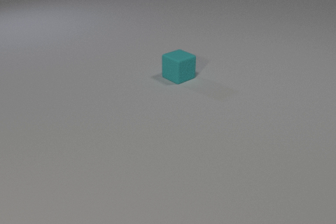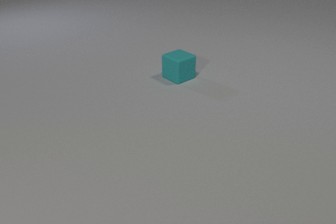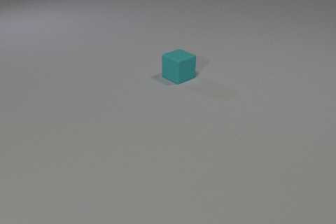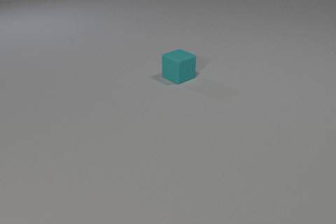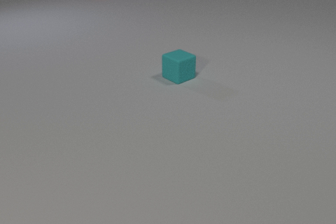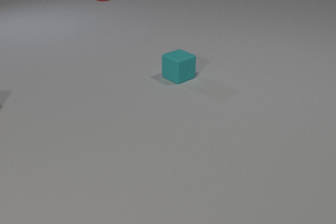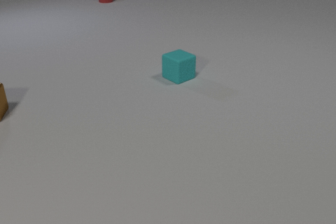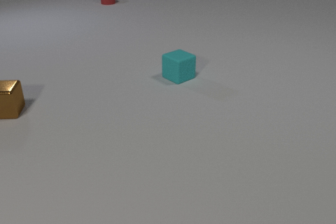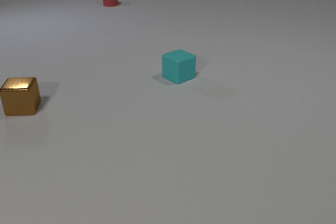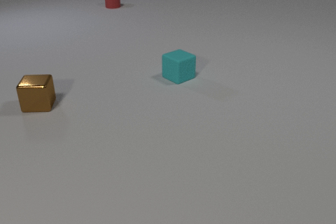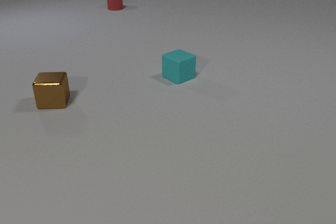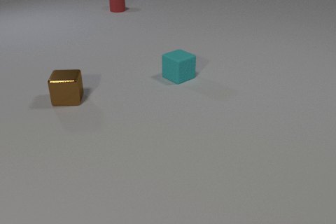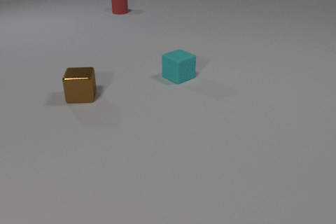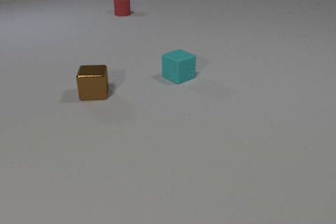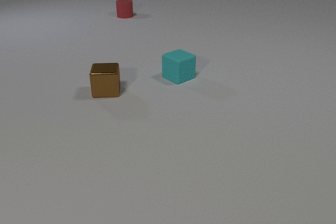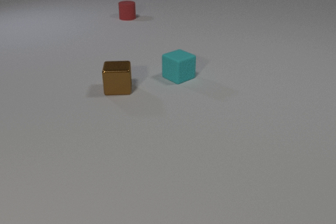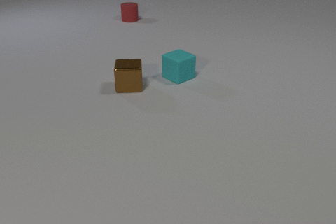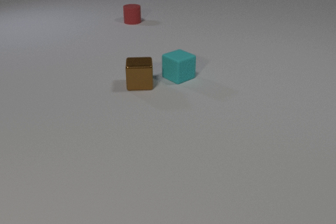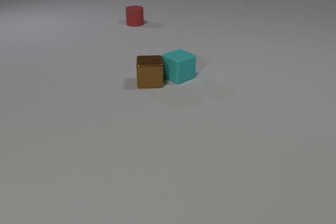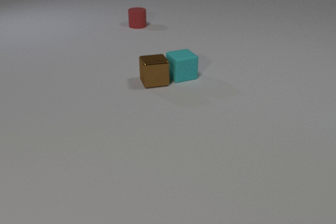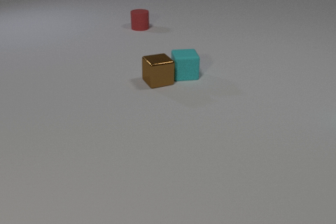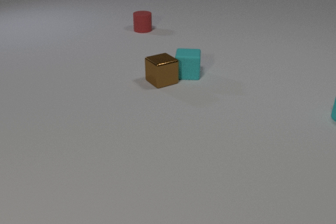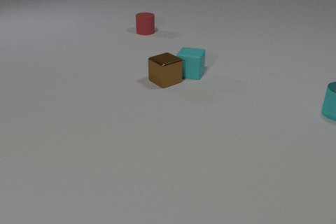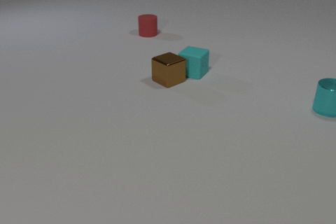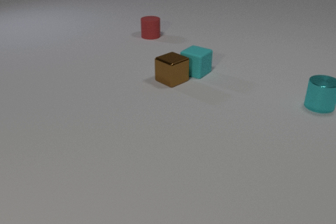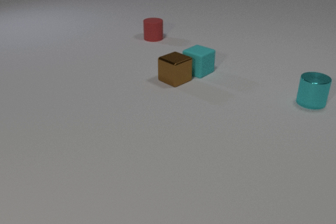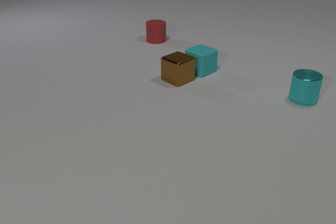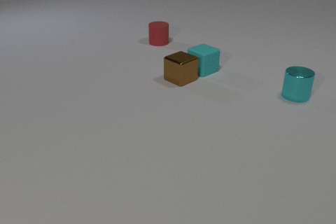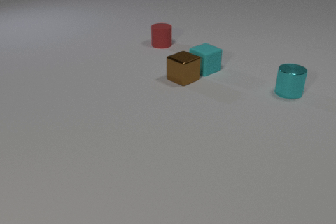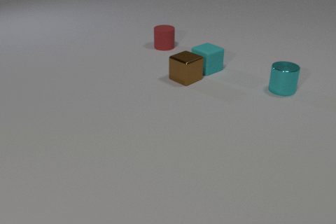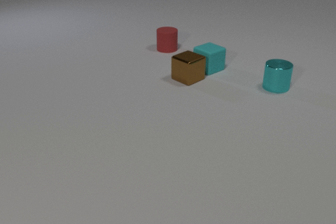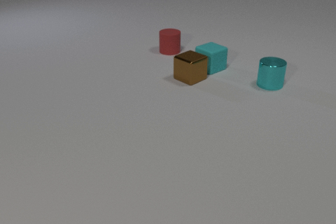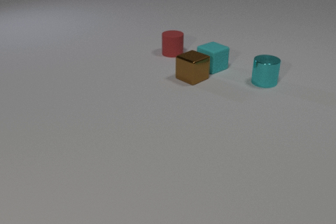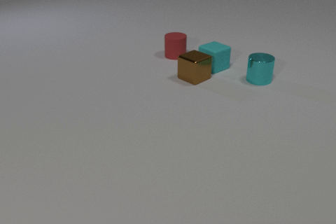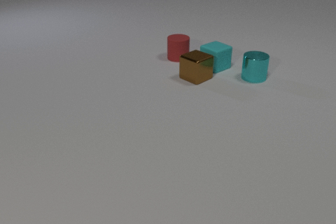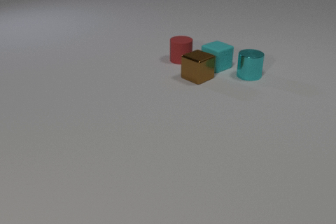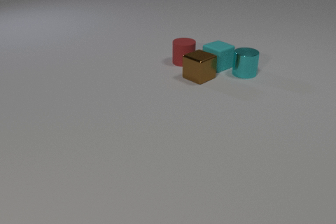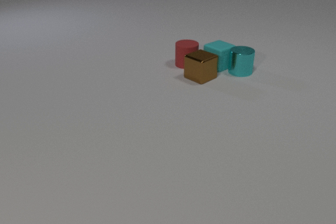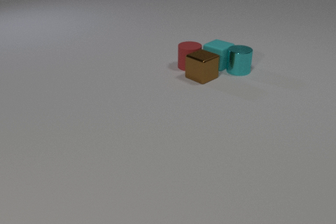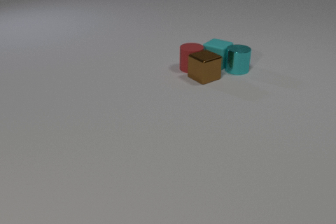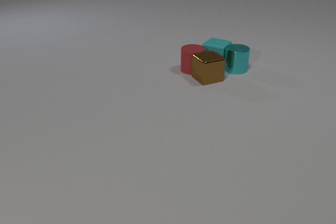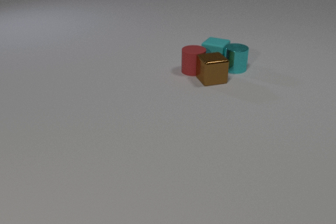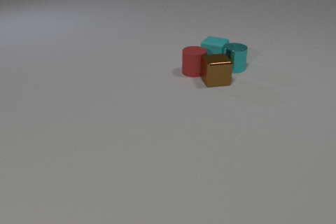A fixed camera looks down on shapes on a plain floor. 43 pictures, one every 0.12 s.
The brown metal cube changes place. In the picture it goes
to the right.
The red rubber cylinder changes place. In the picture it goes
toward the camera.
0.00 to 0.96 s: The brown metal cube comes in at the left edge, slides to the right. The red rubber cylinder comes in at the top edge, slides toward the camera.
0.96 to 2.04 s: The brown metal cube slides to the right. The red rubber cylinder slides toward the camera.
2.04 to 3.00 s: The brown metal cube slides to the right, spins counterclockwise seen from above by about 45 degrees, its near face sliding to the right. The cyan rubber cube slides to the right and away from the camera, spins clockwise seen from above by about 75 degrees, its near face sliding to the left. The red rubber cylinder slides toward the camera. The cyan metal cylinder comes in at the right edge, slides to the left and away from the camera. The brown metal cube and the cyan rubber cube collide.
3.00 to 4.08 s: The brown metal cube slides to the right. The cyan rubber cube slides to the right and away from the camera. The red rubber cylinder slides toward the camera and to the right. The cyan metal cylinder slides to the left and away from the camera.
4.08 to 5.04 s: The brown metal cube slides to the right, spins so that its near face slides to the left, clockwise seen from above. The cyan rubber cube slides away from the camera, spins counterclockwise seen from above by about 30 degrees, its near face sliding to the right. The red rubber cylinder slides toward the camera and to the right. The cyan metal cylinder slides to the left and away from the camera. The cyan rubber cube and the cyan metal cylinder collide. The brown metal cube and the red rubber cylinder collide.
What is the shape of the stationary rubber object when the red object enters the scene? cube.
How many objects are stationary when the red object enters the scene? 1.
What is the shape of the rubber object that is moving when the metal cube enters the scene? cylinder.
